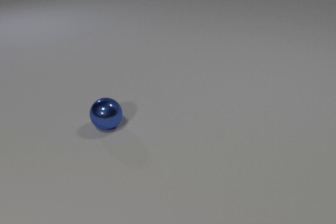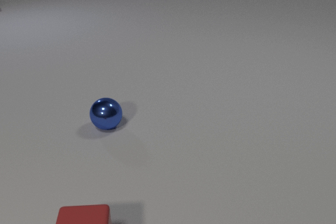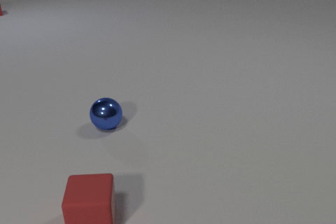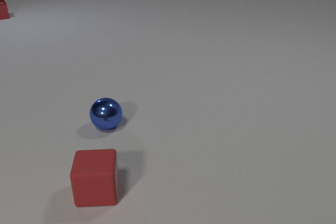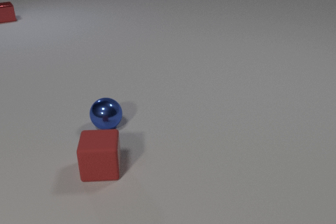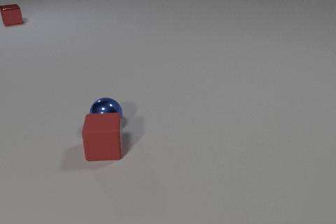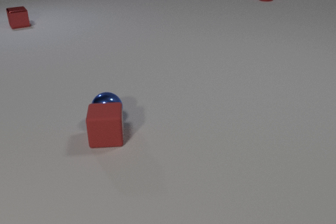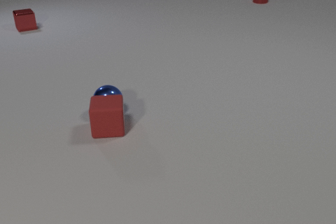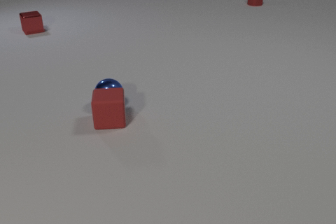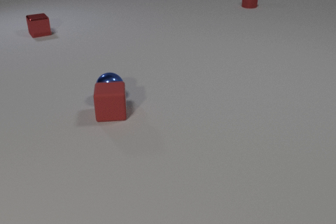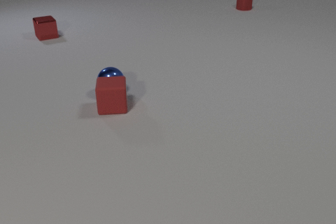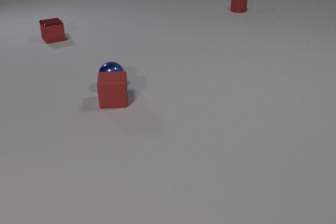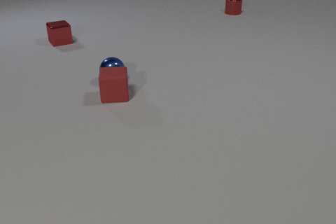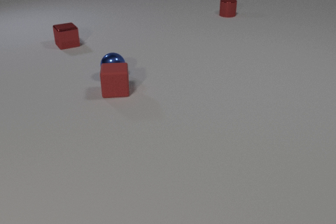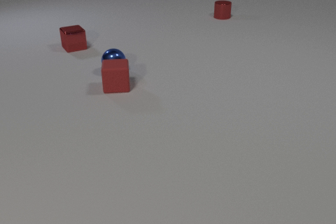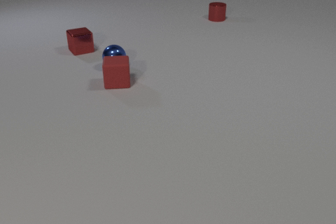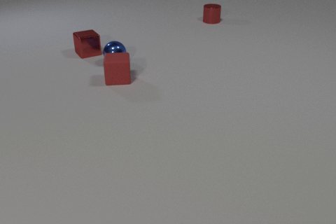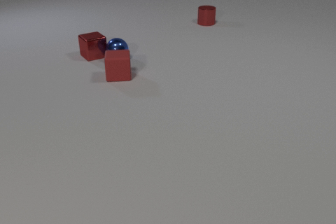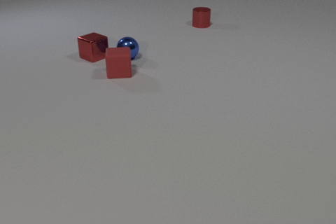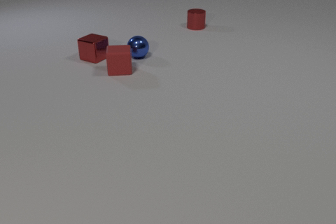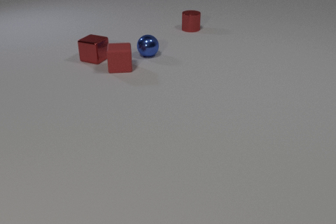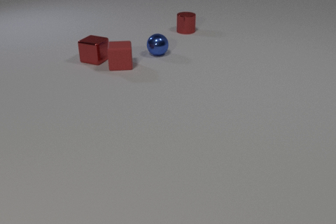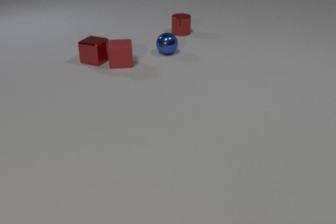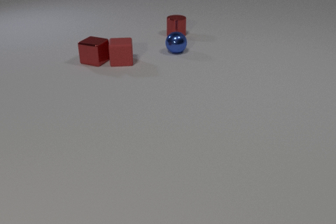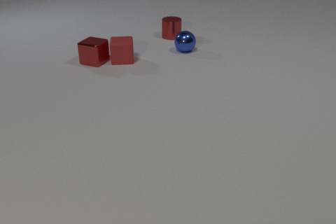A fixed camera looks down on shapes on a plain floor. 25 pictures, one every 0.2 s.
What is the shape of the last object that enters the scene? cylinder.
How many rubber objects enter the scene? 1.
How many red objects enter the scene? 3.
0.0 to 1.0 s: The red rubber cube comes in at the bottom edge, slides away from the camera. The red metal cube comes in at the left edge, slides toward the camera and to the right. The red metal cylinder comes in at the top edge, slides toward the camera and to the left.
1.0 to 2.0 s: The red rubber cube slides away from the camera. The blue metal sphere rolls away from the camera. The red metal cube slides toward the camera and to the right. The red metal cylinder slides toward the camera and to the left. The red rubber cube and the blue metal sphere collide.
2.0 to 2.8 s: The red rubber cube slides away from the camera. The blue metal sphere rolls away from the camera. The red metal cube slides toward the camera and to the right. The red metal cylinder slides toward the camera and to the left.
2.8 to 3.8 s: The red rubber cube slides away from the camera. The blue metal sphere rolls away from the camera and to the right. The red metal cube slides toward the camera and to the right, spins counterclockwise seen from above by about 30 degrees, its near face sliding to the right. The red metal cylinder slides toward the camera and to the left. The blue metal sphere and the red metal cube collide.
3.8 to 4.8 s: The red rubber cube slides away from the camera. The blue metal sphere rolls to the right. The red metal cube slides toward the camera. The red metal cylinder slides toward the camera and to the left. The red rubber cube and the red metal cube collide.
